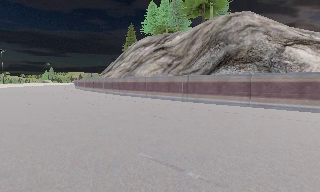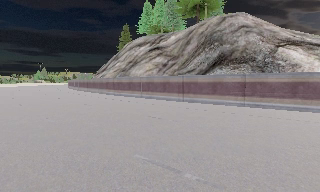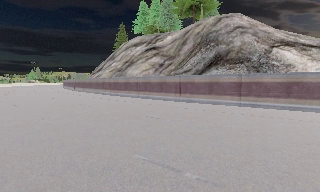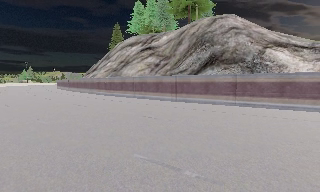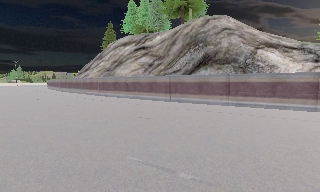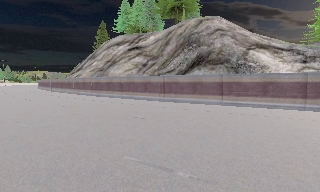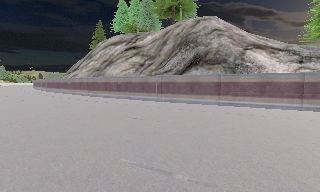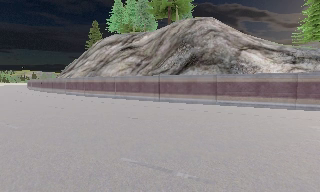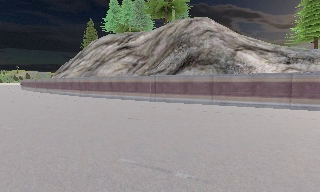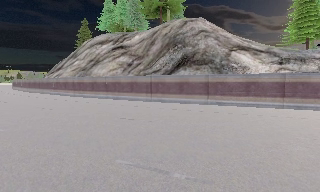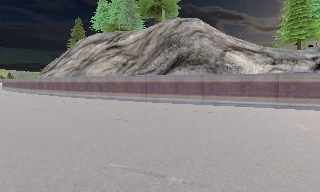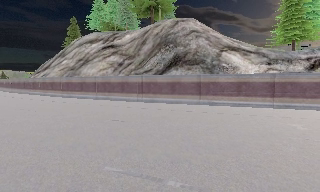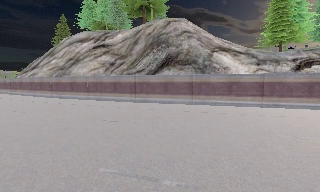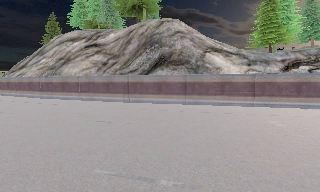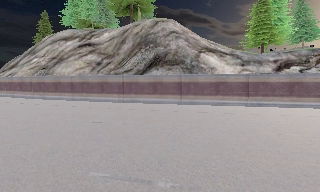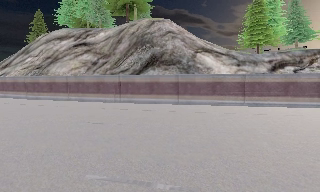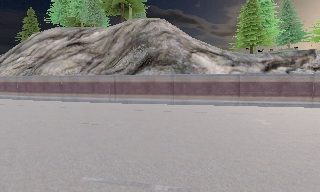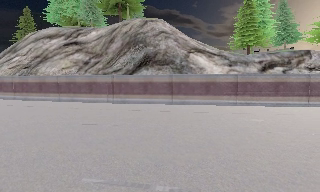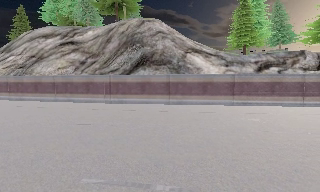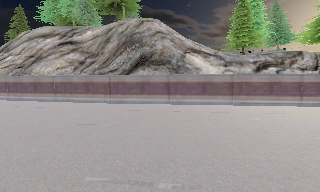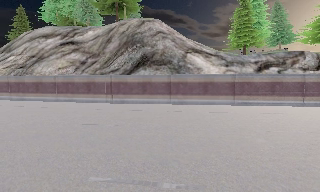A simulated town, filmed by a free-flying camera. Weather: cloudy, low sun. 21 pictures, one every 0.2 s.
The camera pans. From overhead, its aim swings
clockwise.
The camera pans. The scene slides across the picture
to the left.
0.0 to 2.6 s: The camera pans to its right, which is clockwise from overhead, by about 25 degrees. It travels to its left, about 0.5 m.
2.6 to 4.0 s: The camera shifts only a little, or ends up much as it began.
The film runs forward here.
